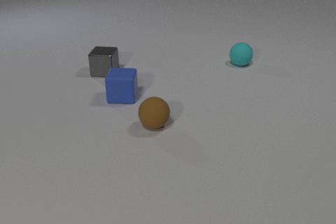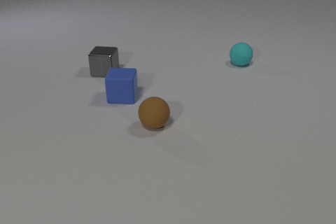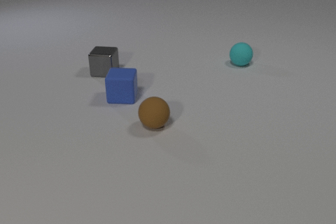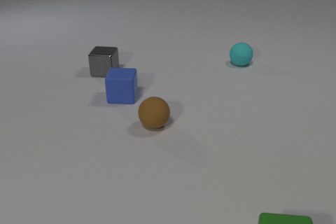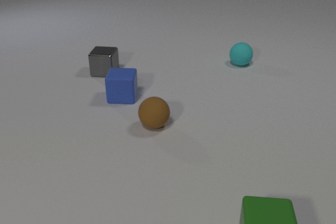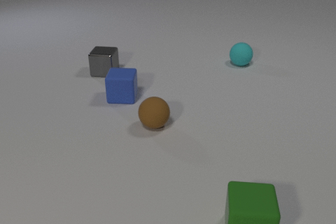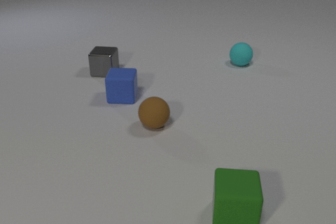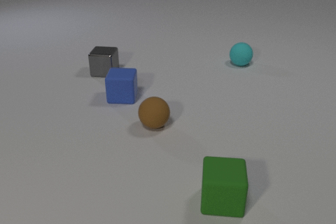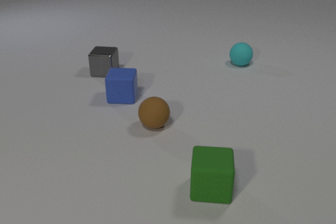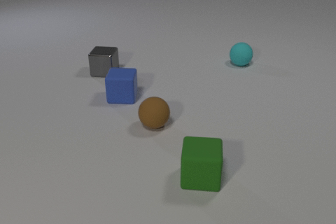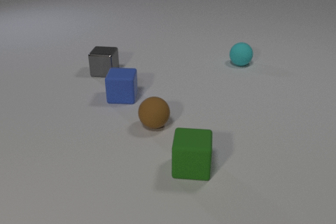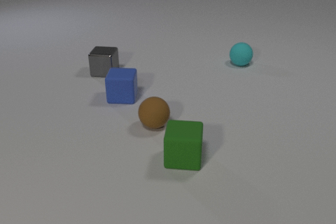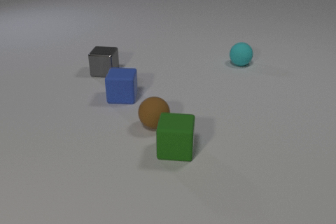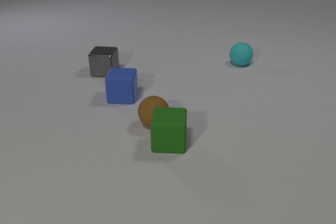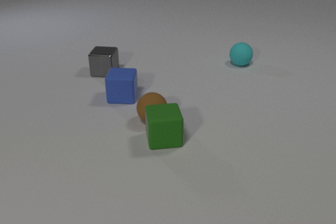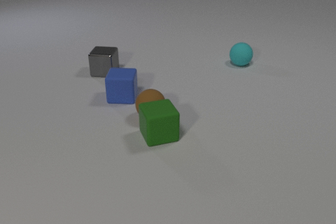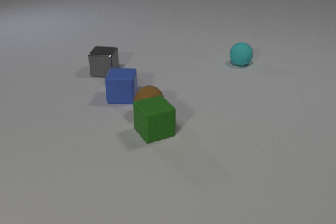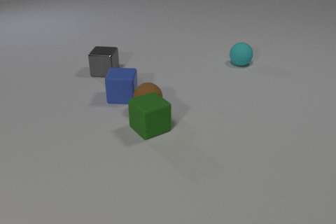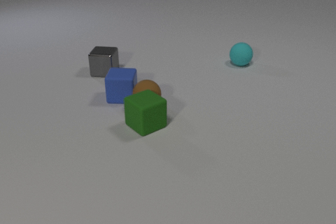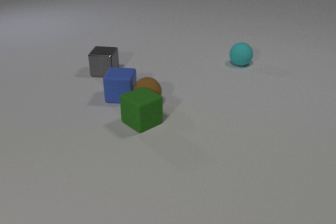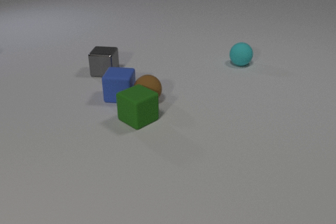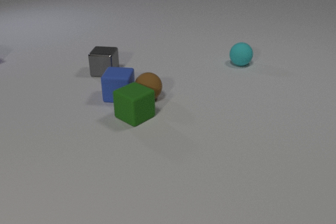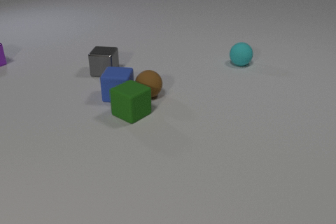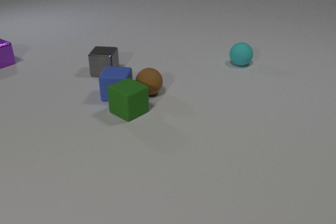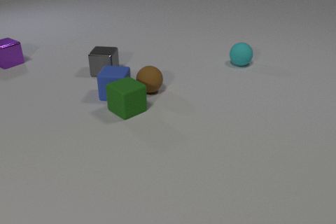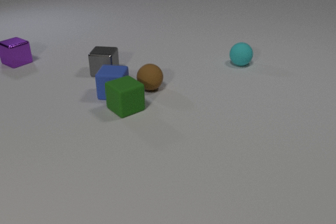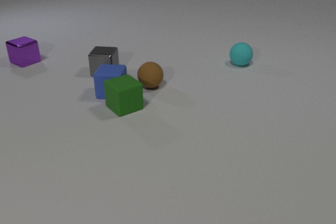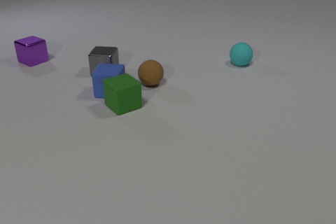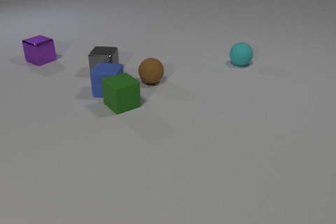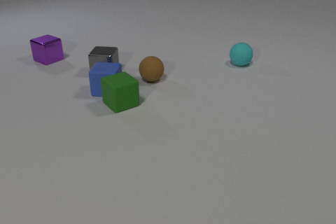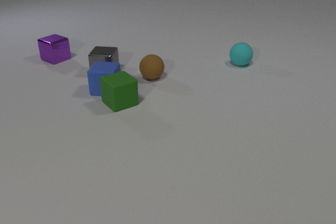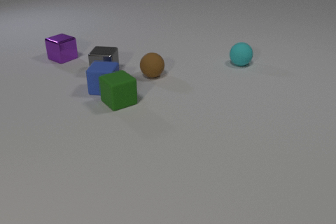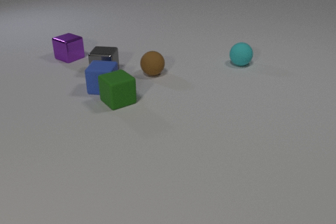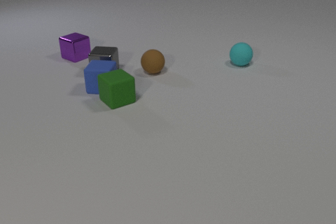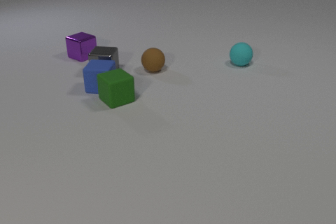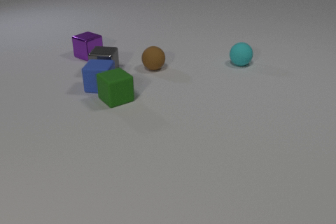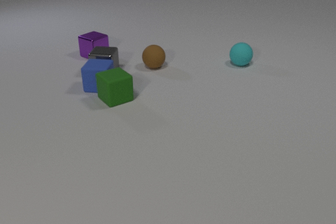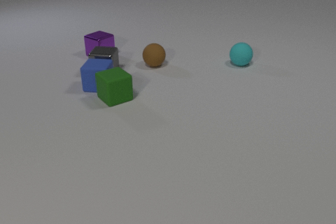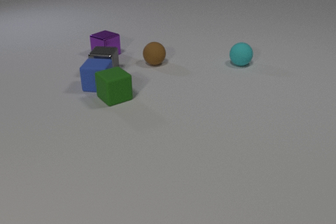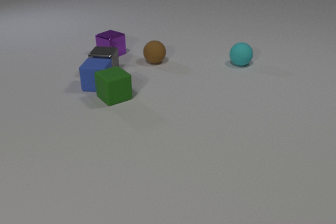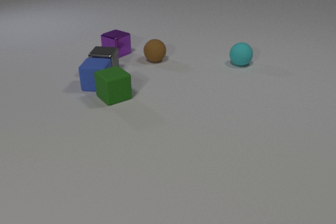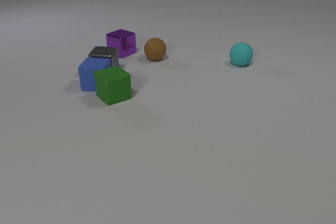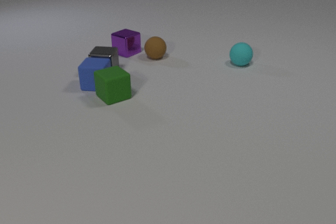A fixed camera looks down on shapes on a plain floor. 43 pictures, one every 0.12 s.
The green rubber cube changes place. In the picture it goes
away from the camera.
The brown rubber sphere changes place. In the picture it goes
away from the camera.
0.00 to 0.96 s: The green rubber cube comes in at the bottom edge, slides away from the camera and to the left.
0.96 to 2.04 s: The green rubber cube slides away from the camera and to the left, spins counterclockwise seen from above by about 45 degrees, its near face sliding to the right. The brown rubber sphere rolls away from the camera. The green rubber cube and the brown rubber sphere collide.
2.04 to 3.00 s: The green rubber cube slides away from the camera and to the left. The brown rubber sphere rolls away from the camera. The blue rubber cube slides to the left and away from the camera. The purple metal cube comes in at the left edge, slides to the right. The brown rubber sphere and the blue rubber cube collide. The green rubber cube and the blue rubber cube collide.
3.00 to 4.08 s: The green rubber cube slides away from the camera and to the left. The brown rubber sphere rolls away from the camera. The blue rubber cube slides away from the camera and to the left. The purple metal cube slides to the right.
4.08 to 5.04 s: The green rubber cube slides away from the camera. The brown rubber sphere rolls away from the camera. The blue rubber cube slides away from the camera. The purple metal cube slides to the right.
How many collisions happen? 3.
What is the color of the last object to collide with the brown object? blue.
What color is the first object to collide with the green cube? brown.
